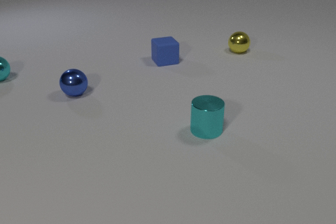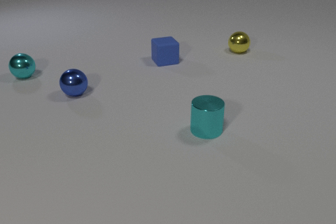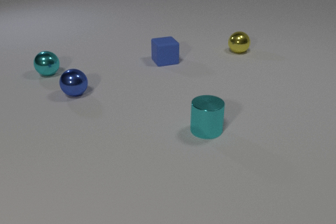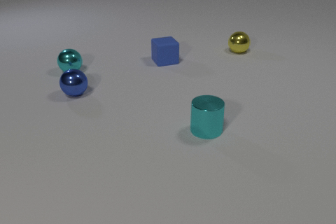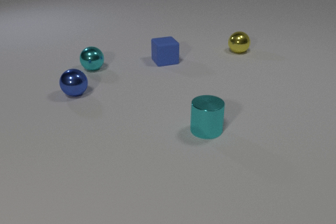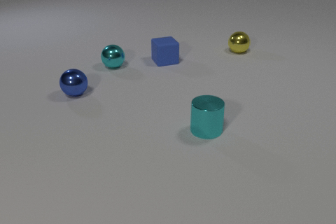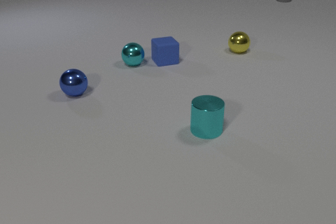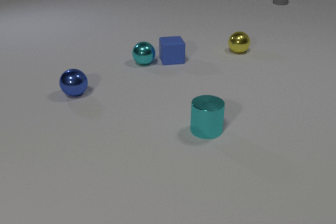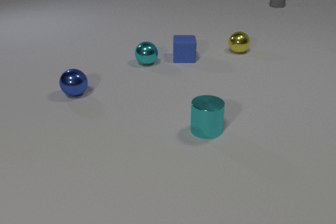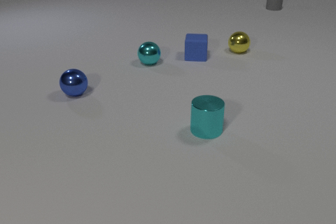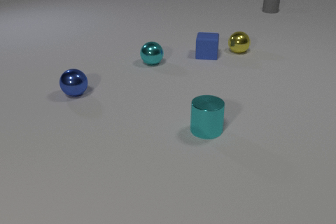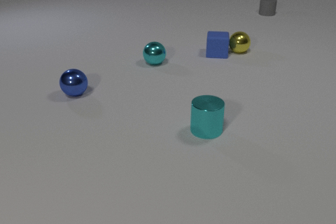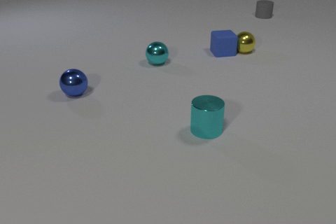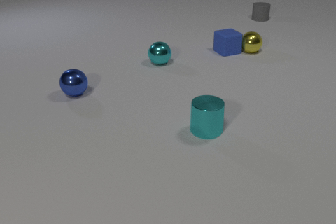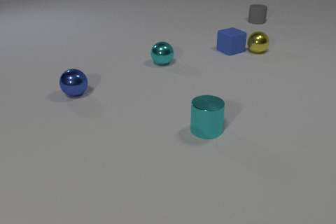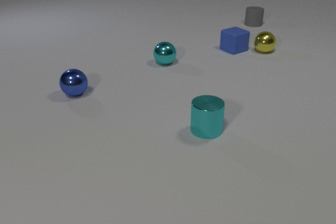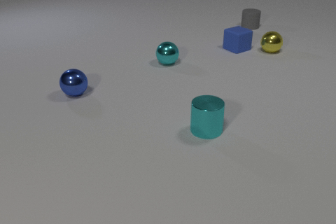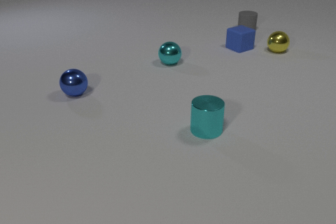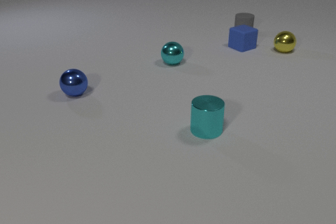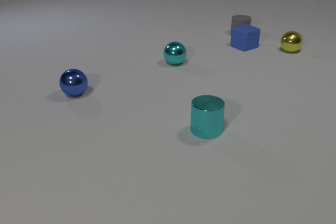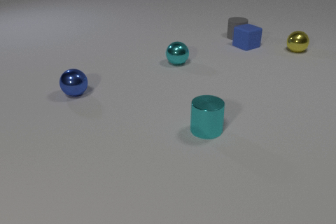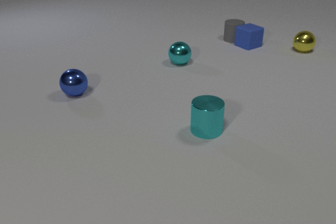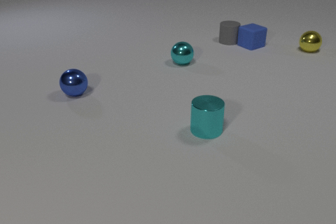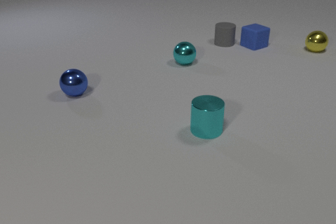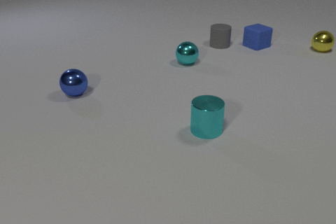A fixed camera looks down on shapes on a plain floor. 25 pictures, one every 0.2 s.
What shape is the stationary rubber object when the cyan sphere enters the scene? cube.
What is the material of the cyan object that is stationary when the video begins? metal.
What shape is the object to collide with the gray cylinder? cube.
0.0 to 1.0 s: The cyan metal sphere rolls to the right. The gray rubber cylinder comes in at the top edge, slides toward the camera.
1.0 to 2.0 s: The cyan metal sphere rolls to the right. The blue rubber cube slides to the right and away from the camera, spins so that its near face slides to the left, clockwise seen from above. The gray rubber cylinder slides toward the camera. The cyan metal sphere and the blue rubber cube collide.
2.0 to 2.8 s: The cyan metal sphere rolls to the right. The blue rubber cube slides to the right and away from the camera, spins counterclockwise seen from above by about 45 degrees, its near face sliding to the right. The yellow metal sphere rolls to the right. The gray rubber cylinder slides toward the camera. The blue rubber cube and the yellow metal sphere collide.
2.8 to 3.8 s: The cyan metal sphere rolls to the right. The blue rubber cube slides away from the camera and to the right. The yellow metal sphere rolls to the right. The gray rubber cylinder slides toward the camera.
3.8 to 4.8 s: The cyan metal sphere rolls to the right. The blue rubber cube slides to the right. The yellow metal sphere rolls to the right and away from the camera. The gray rubber cylinder slides toward the camera and to the left. The blue rubber cube and the gray rubber cylinder collide.
